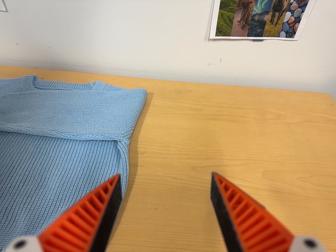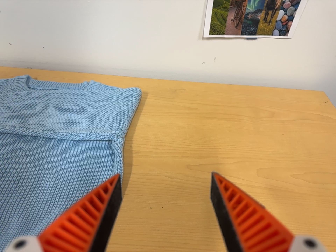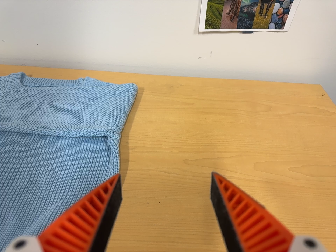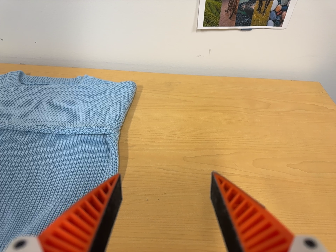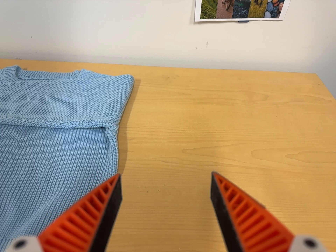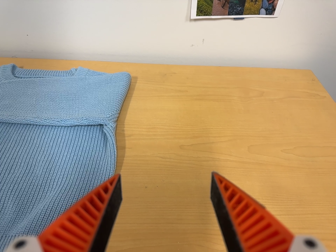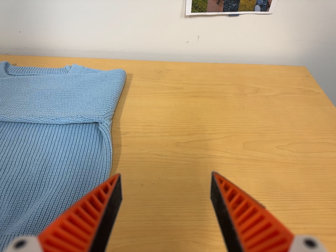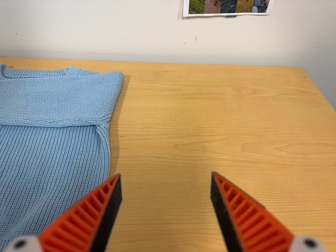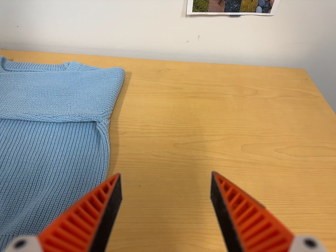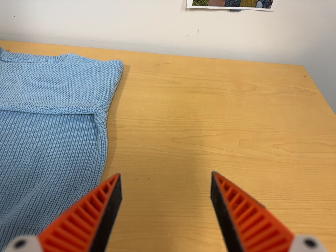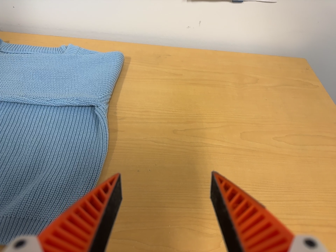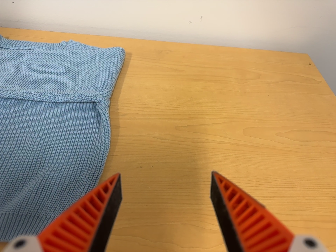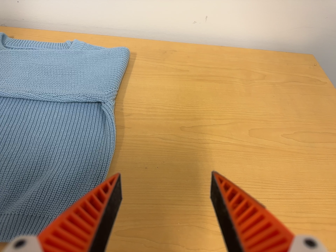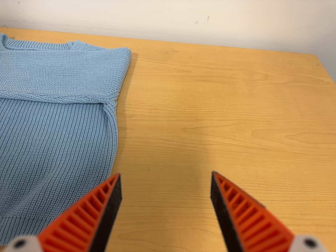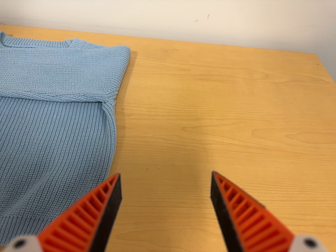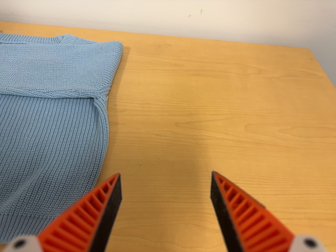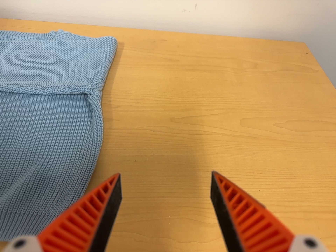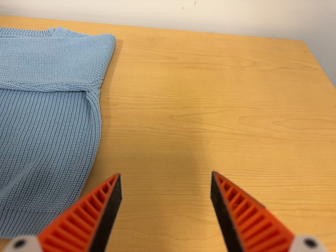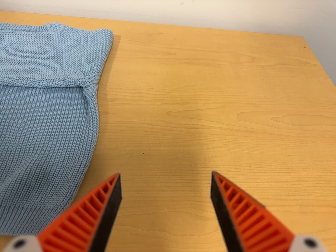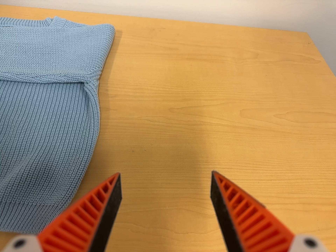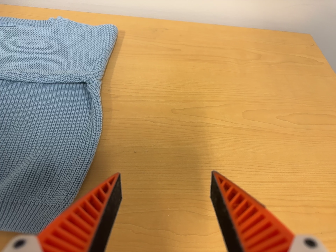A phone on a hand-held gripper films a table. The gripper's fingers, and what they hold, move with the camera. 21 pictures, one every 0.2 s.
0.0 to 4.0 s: The camera's aim tips toward the bottom of its view by about 10 degrees, and the scene shifts upward.
The film runs forward here.
